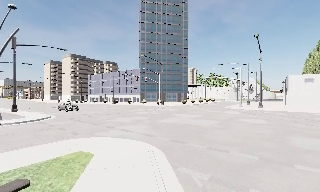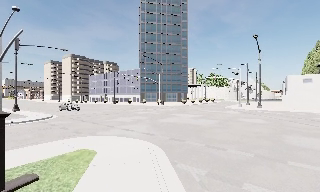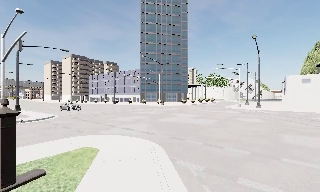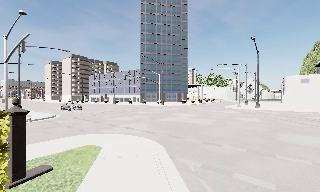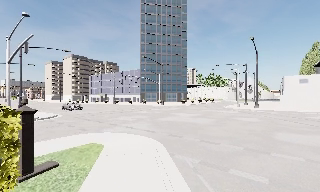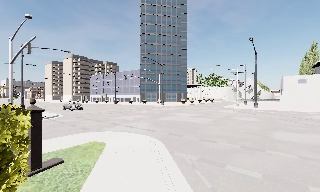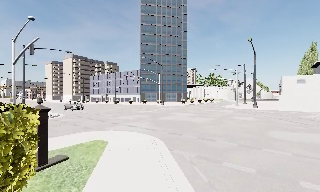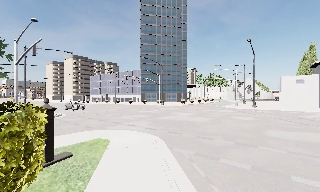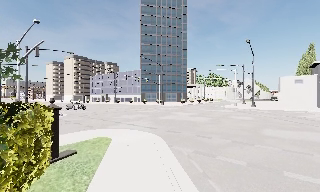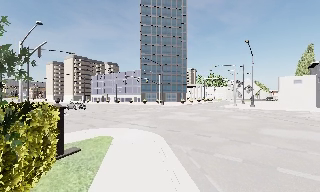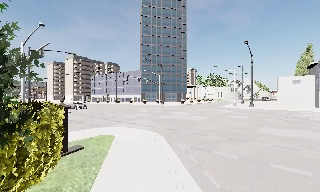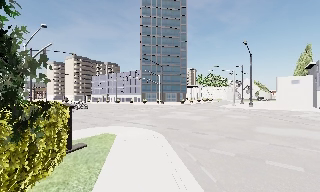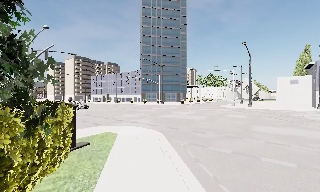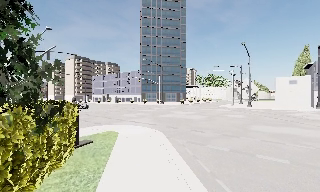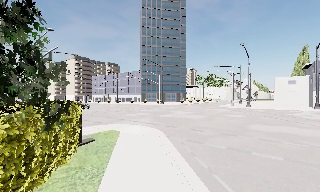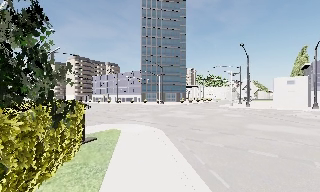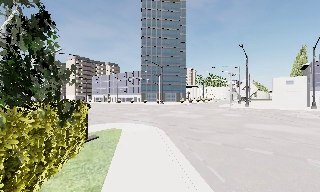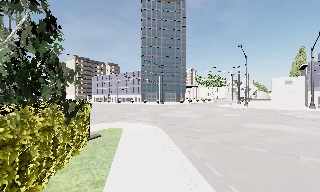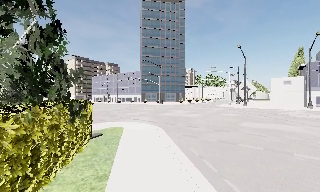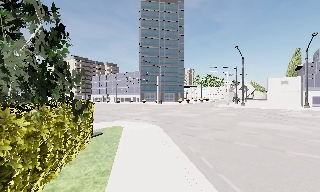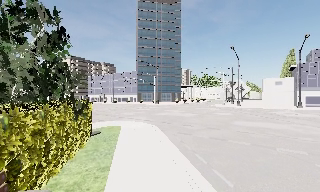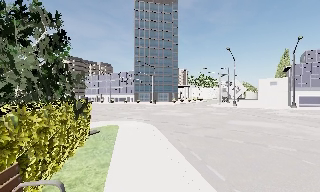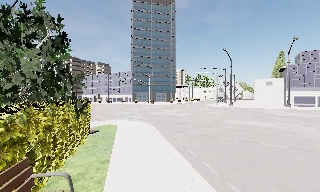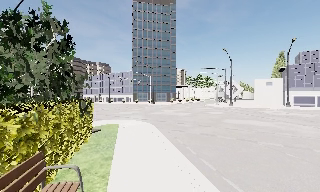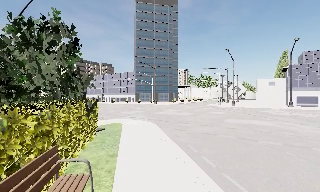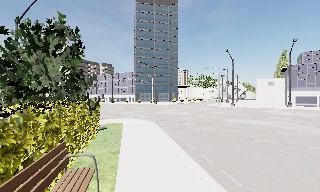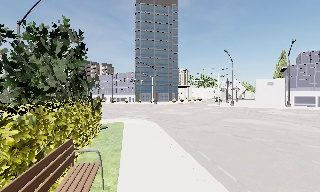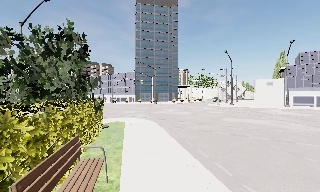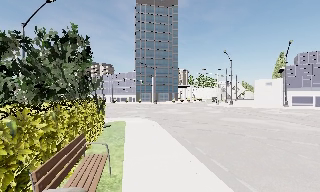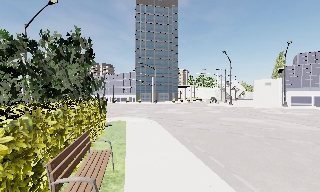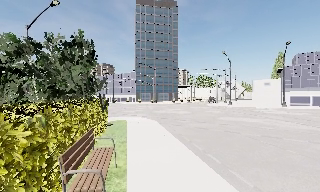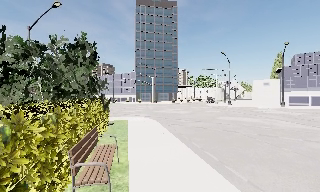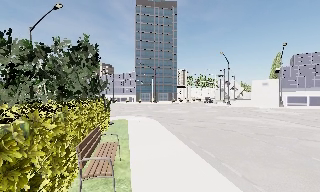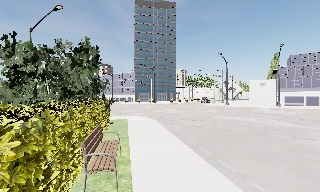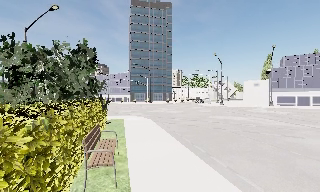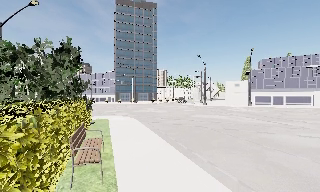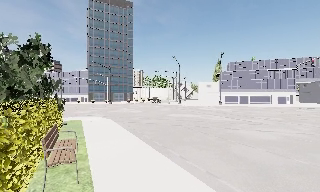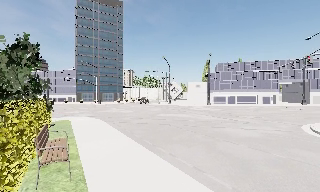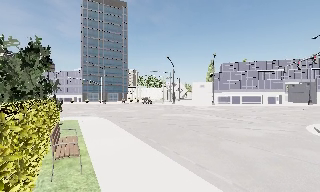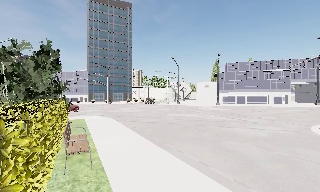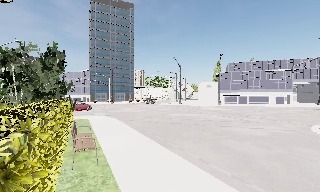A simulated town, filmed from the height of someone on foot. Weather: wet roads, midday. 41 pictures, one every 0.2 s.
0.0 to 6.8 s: The camera travels backward, about 9 m, so what stands in front gets smaller.
6.8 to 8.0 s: The camera swings to its right by about 15 degrees, and the scene slides to the left. It travels backward, about 1.5 m, so what stands in front gets smaller.
The film runs backward here.
